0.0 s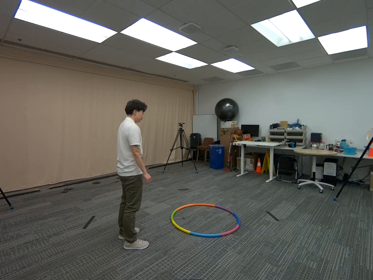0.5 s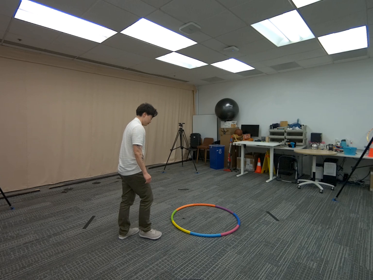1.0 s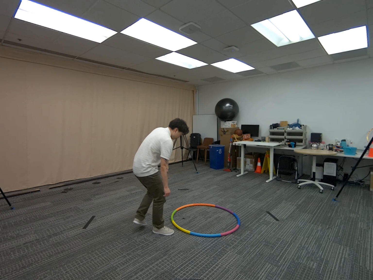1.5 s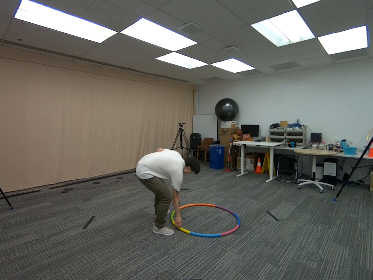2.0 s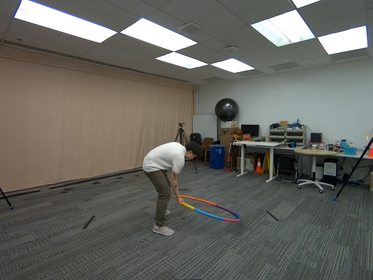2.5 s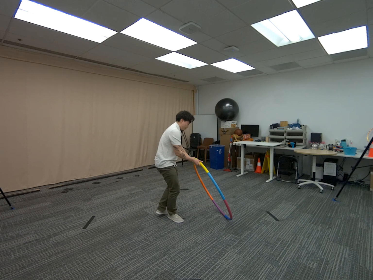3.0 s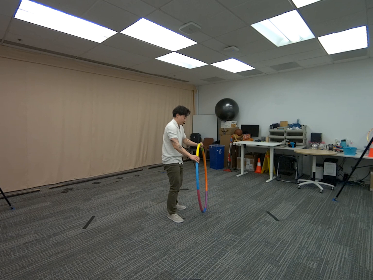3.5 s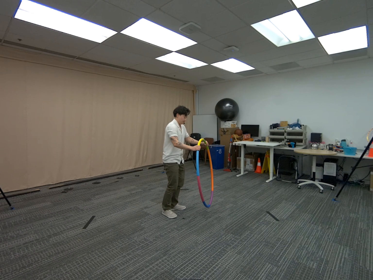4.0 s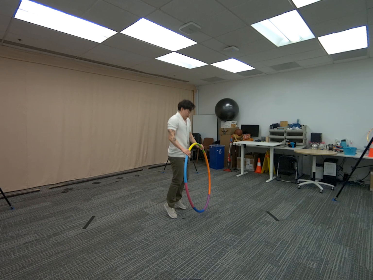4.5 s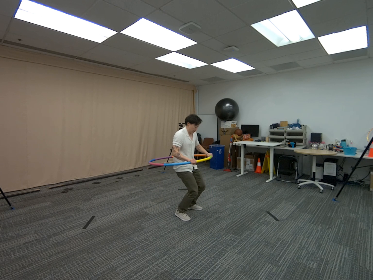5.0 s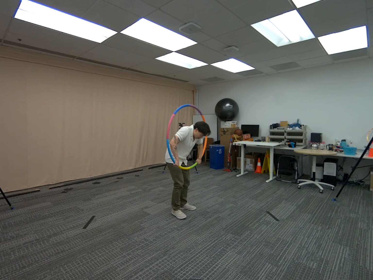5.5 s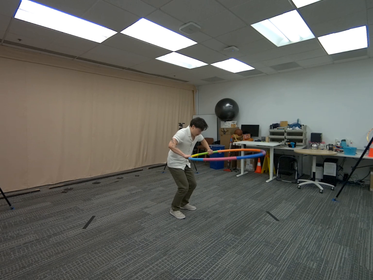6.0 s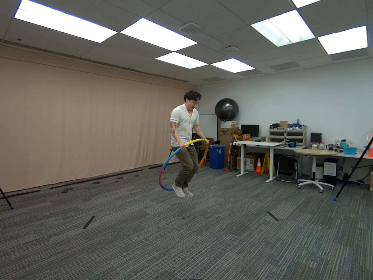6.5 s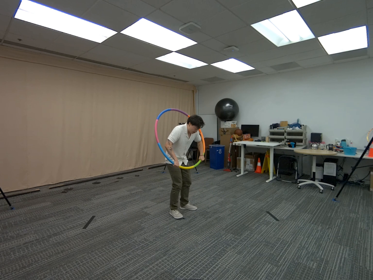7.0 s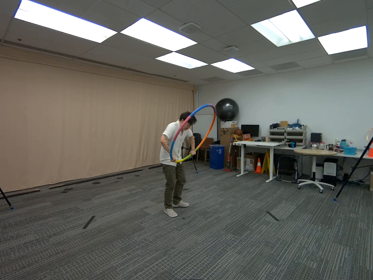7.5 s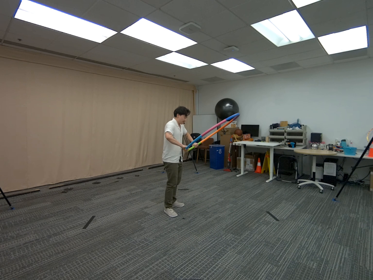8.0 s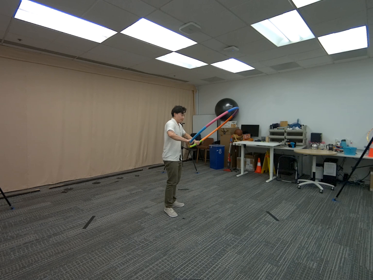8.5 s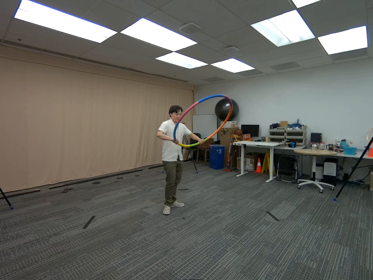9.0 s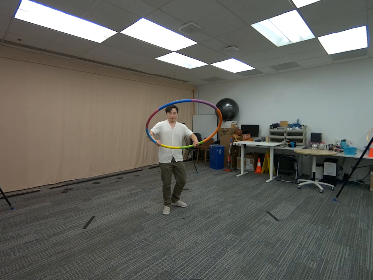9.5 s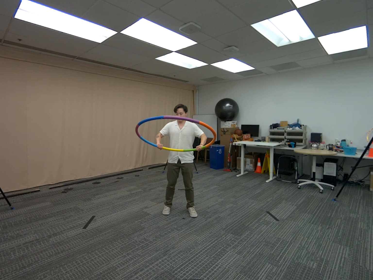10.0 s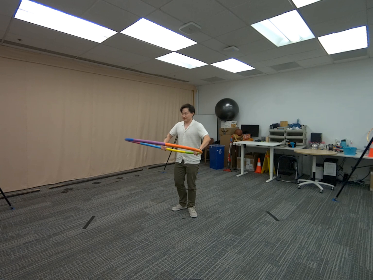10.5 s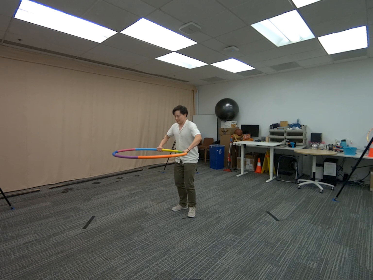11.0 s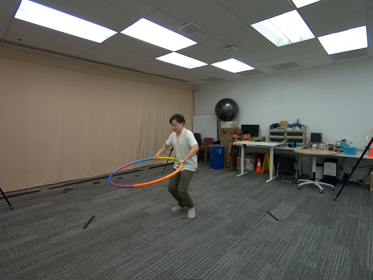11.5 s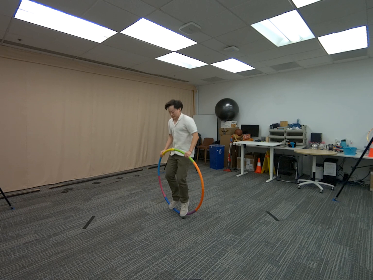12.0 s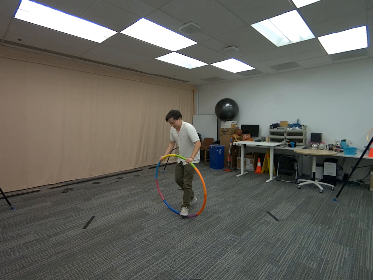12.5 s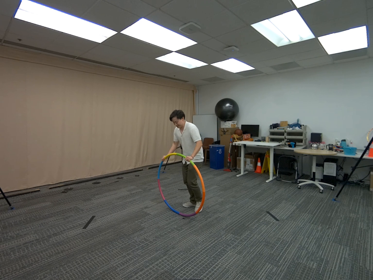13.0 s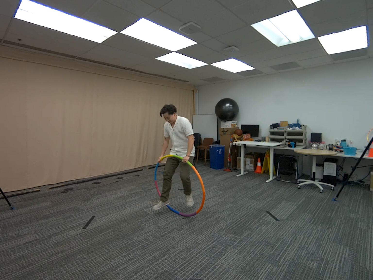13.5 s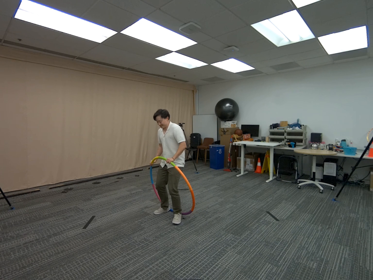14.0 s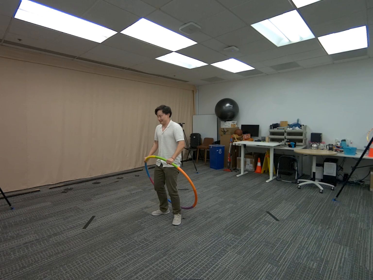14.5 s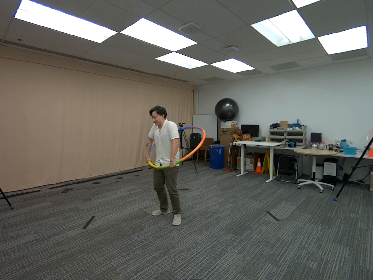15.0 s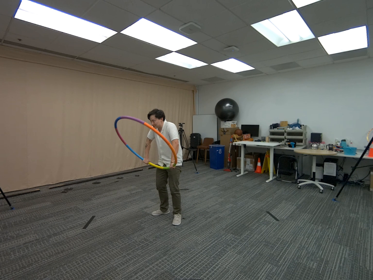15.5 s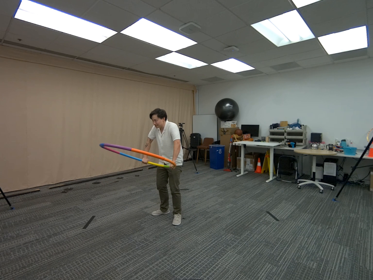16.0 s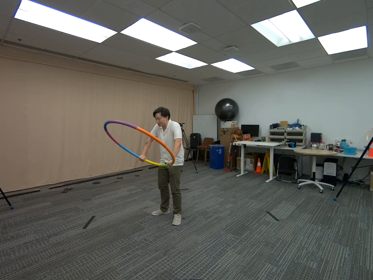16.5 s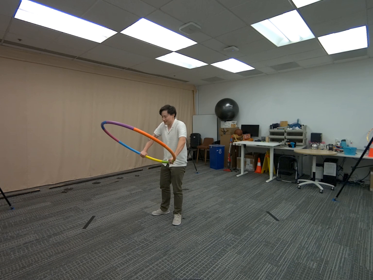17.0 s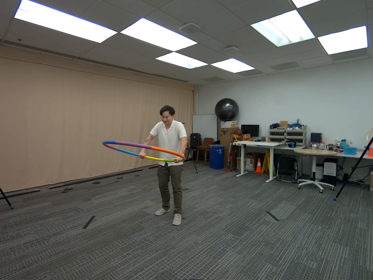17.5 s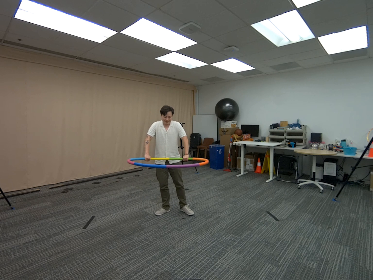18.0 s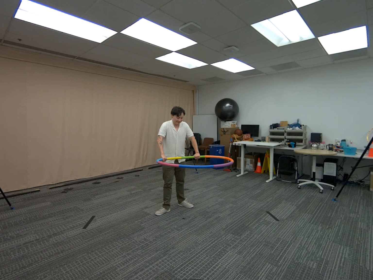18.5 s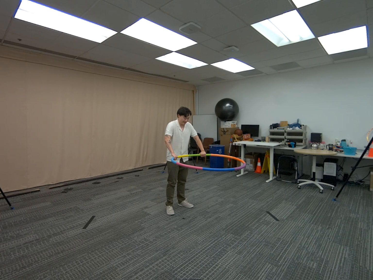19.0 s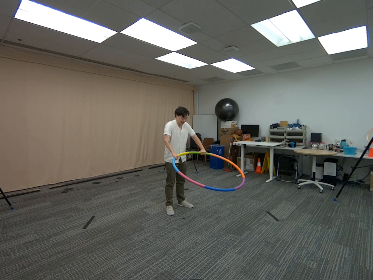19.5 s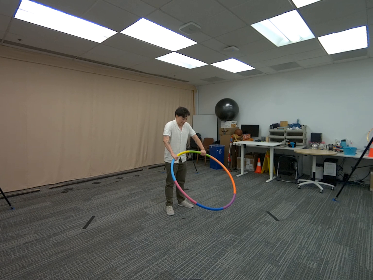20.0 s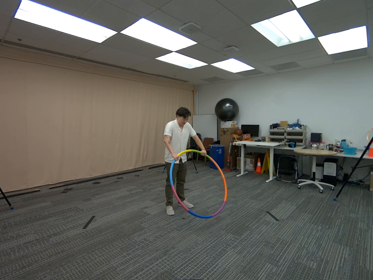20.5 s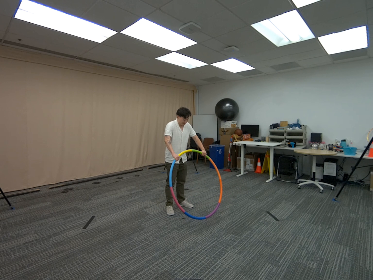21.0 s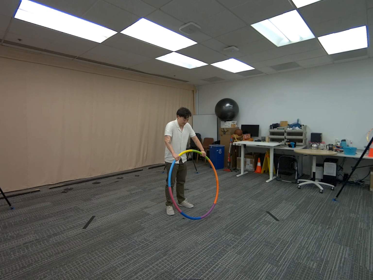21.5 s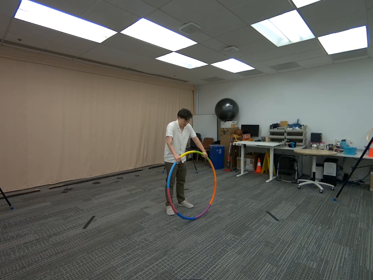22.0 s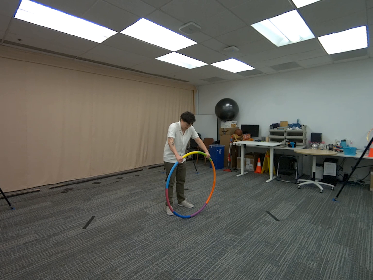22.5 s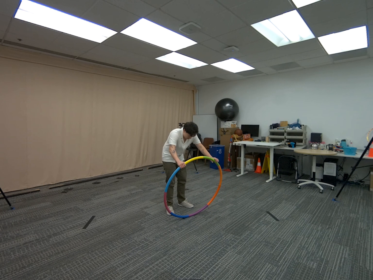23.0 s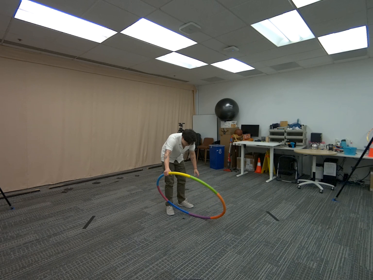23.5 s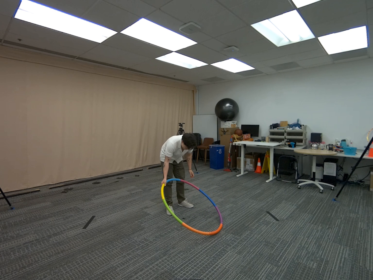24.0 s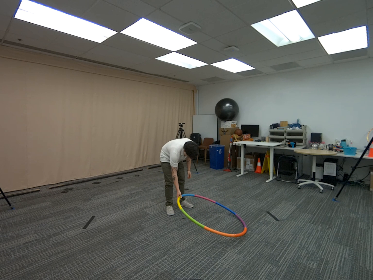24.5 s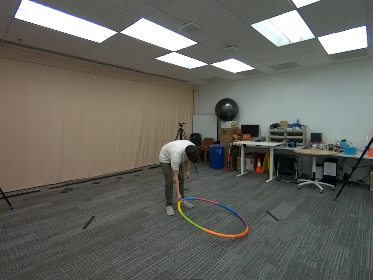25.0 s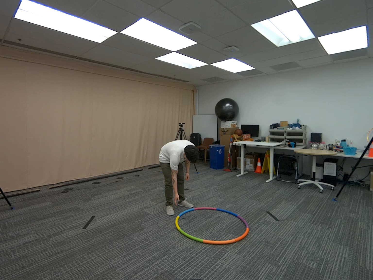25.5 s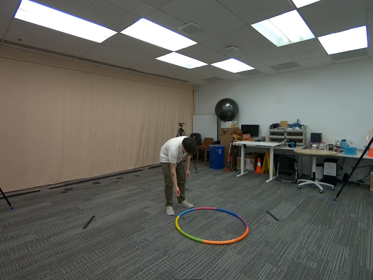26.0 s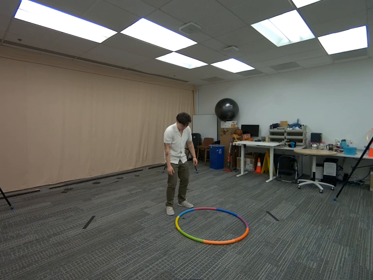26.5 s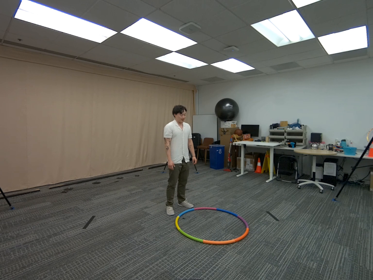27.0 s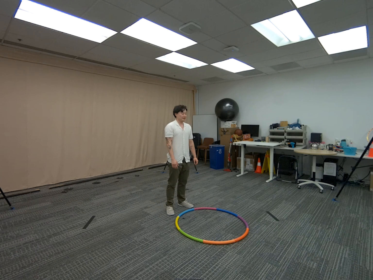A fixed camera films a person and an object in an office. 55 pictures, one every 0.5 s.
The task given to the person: Walk over to the hula hoop on the floor and pick up the hula hoop using both hands. Jump through the hula hoop as if it was a jump rope 3x.
